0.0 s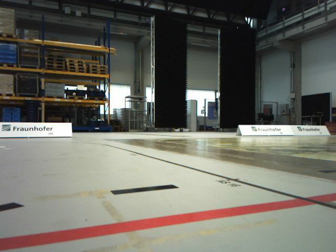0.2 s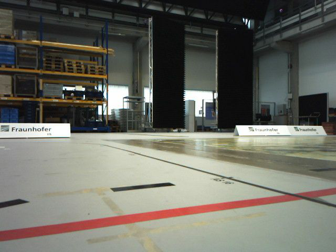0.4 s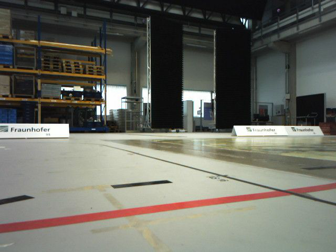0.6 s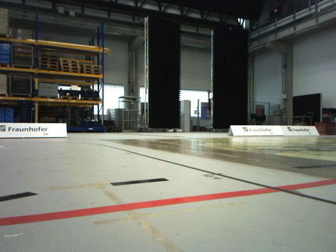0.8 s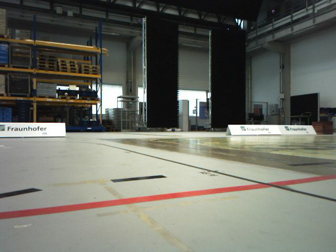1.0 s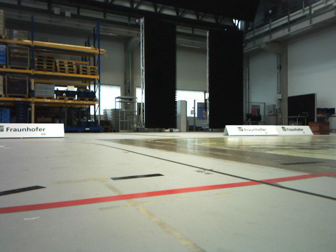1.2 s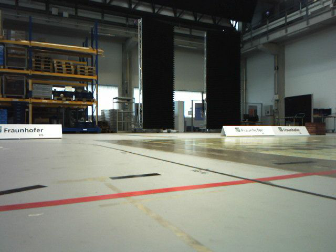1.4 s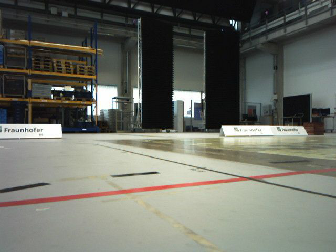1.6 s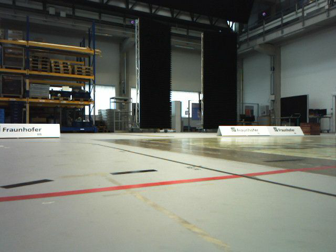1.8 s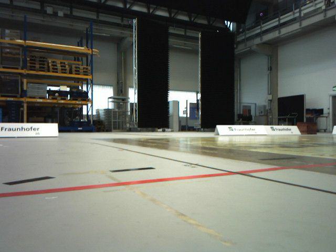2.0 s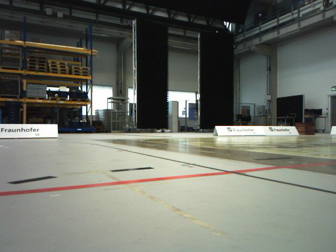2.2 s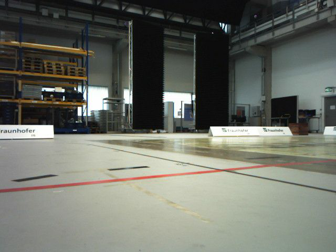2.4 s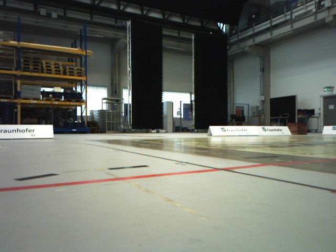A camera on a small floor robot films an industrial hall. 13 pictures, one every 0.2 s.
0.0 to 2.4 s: The camera travels backward, about 0.5 m, so what stands in front gets smaller.
The film runs backward here.
